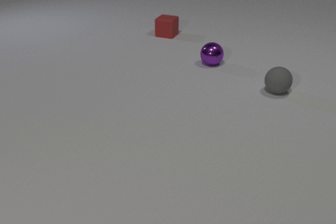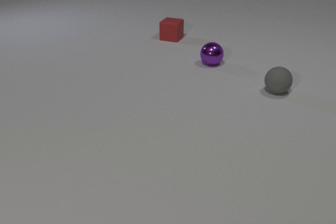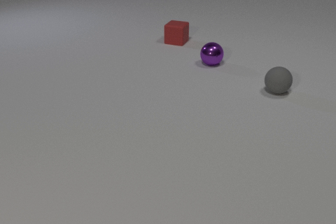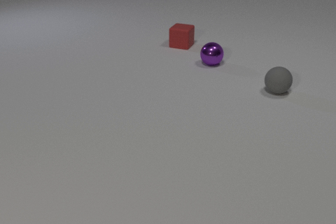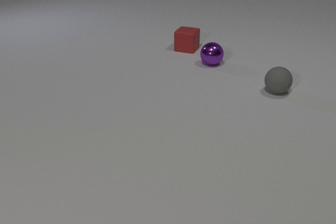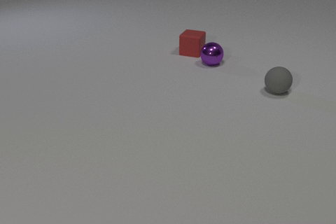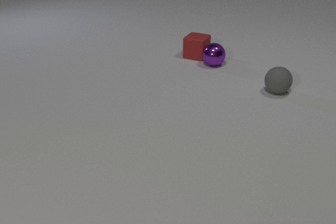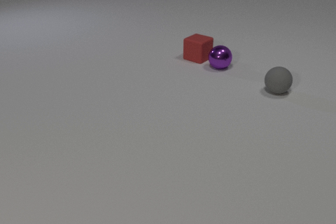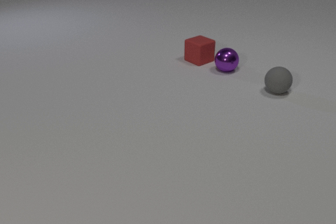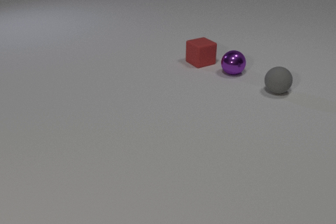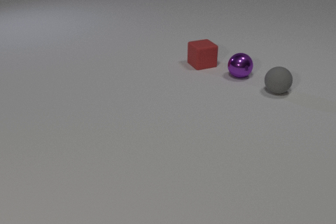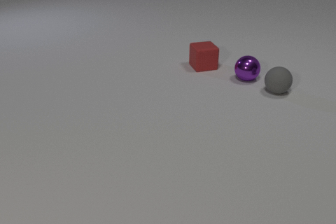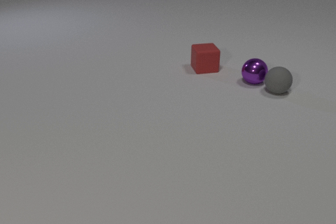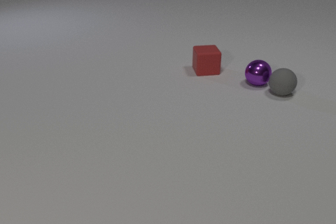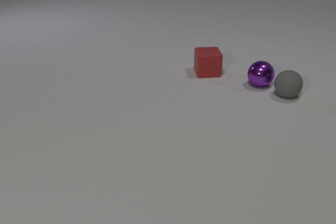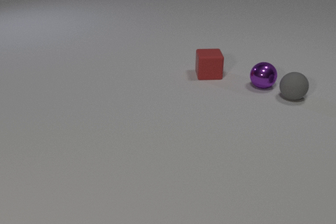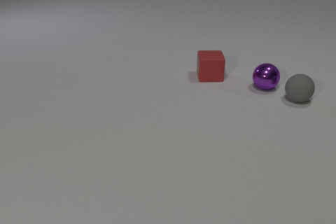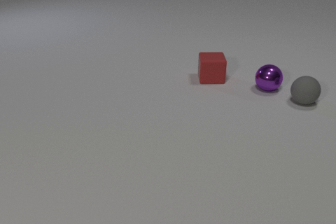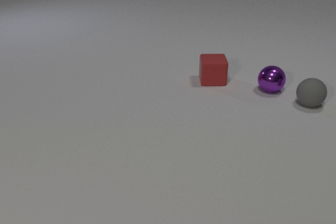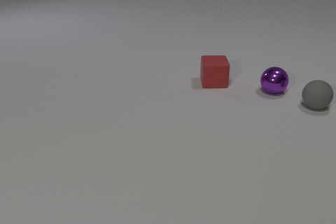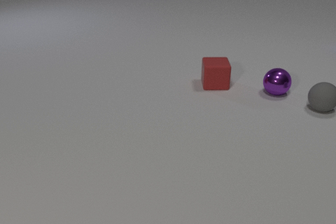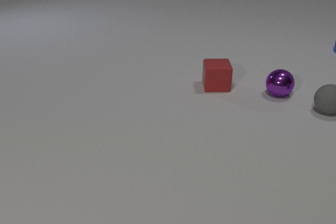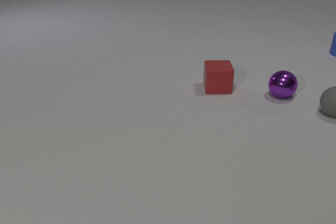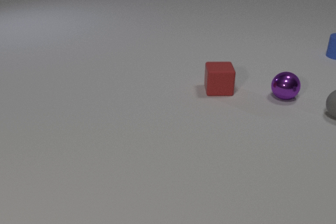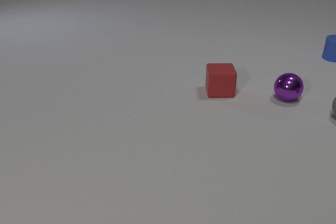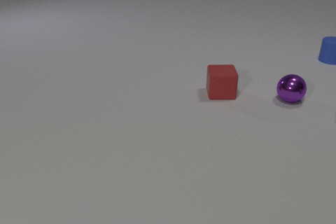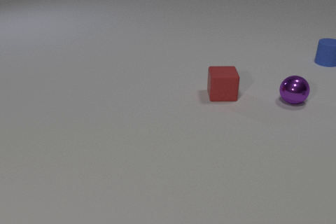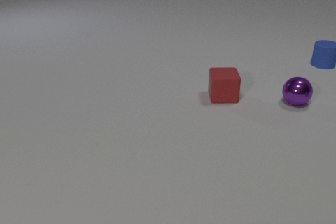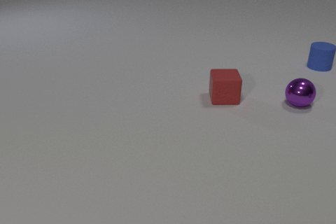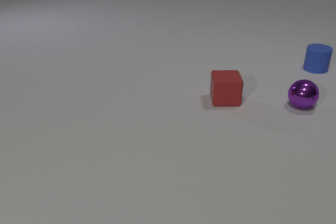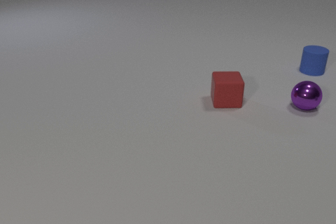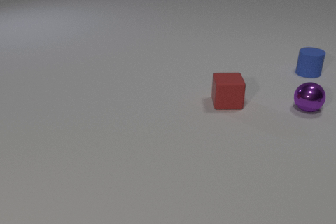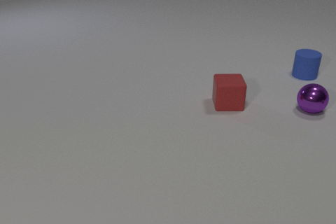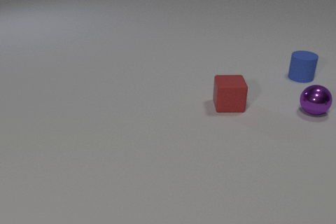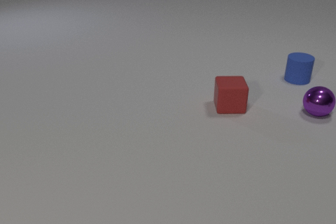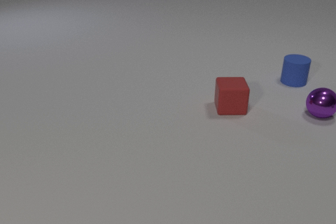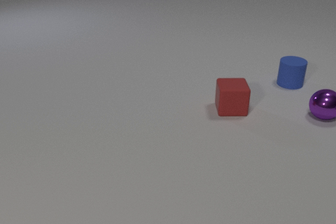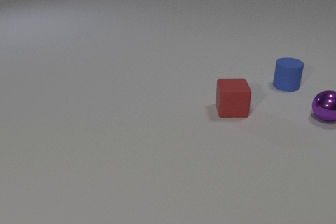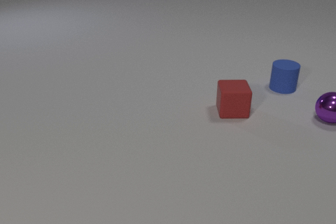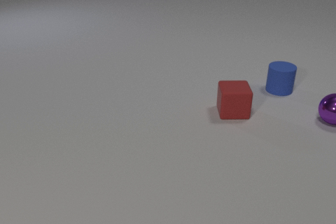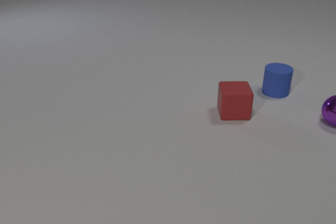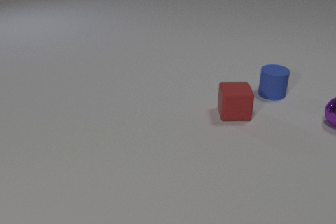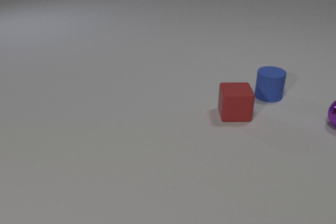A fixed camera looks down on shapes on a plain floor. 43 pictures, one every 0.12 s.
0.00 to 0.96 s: The red rubber cube slides toward the camera and to the right, spins so that its near face slides to the left, clockwise seen from above. The purple metal sphere rolls to the right and toward the camera. The red rubber cube and the purple metal sphere collide.
0.96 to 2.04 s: The red rubber cube slides toward the camera, spins clockwise seen from above by about 45 degrees, its near face sliding to the left. The purple metal sphere rolls to the right and toward the camera. The gray rubber sphere rolls to the right and toward the camera. The purple metal sphere and the gray rubber sphere collide.
2.04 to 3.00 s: The red rubber cube slides toward the camera. The purple metal sphere rolls to the right and toward the camera. The blue rubber cylinder comes in at the right edge, slides toward the camera and to the left. The gray rubber sphere rolls to the right and toward the camera, leaves at the right edge.
3.00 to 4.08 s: The red rubber cube slides toward the camera. The purple metal sphere rolls to the right and toward the camera. The blue rubber cylinder slides toward the camera and to the left.
4.08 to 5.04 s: The red rubber cube slides toward the camera. The purple metal sphere rolls to the right and toward the camera. The blue rubber cylinder slides toward the camera and to the left.
How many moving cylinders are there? 1.
What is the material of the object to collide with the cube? metal.
How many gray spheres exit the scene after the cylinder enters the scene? 1.
